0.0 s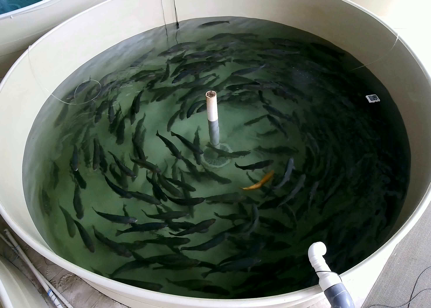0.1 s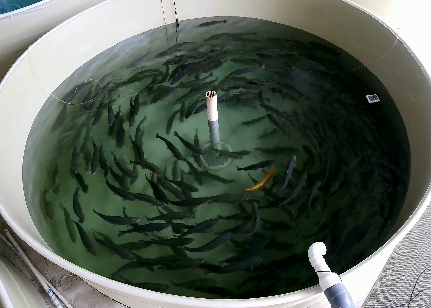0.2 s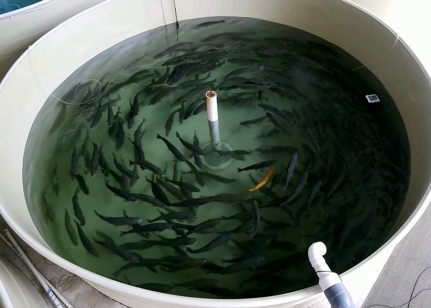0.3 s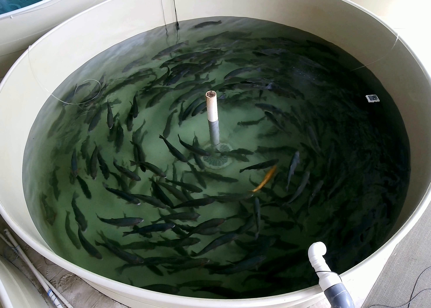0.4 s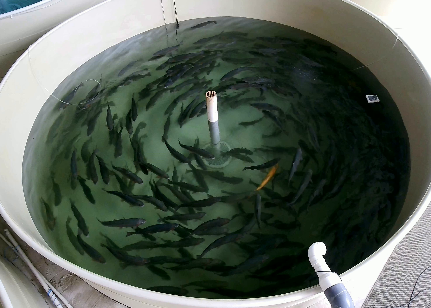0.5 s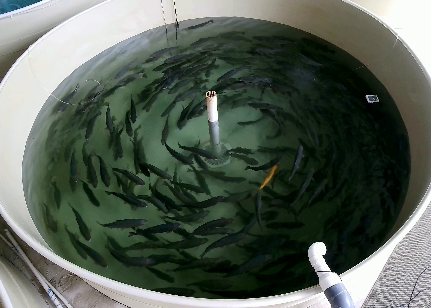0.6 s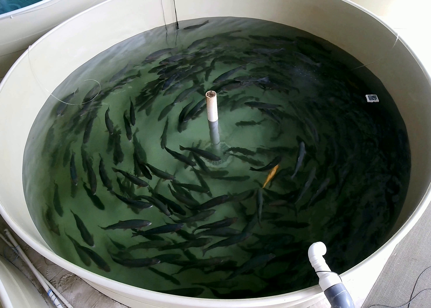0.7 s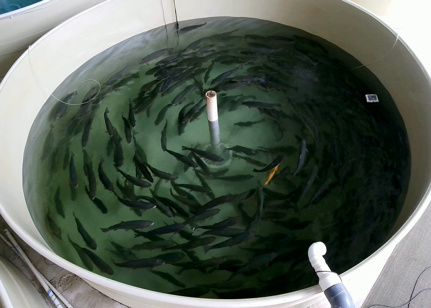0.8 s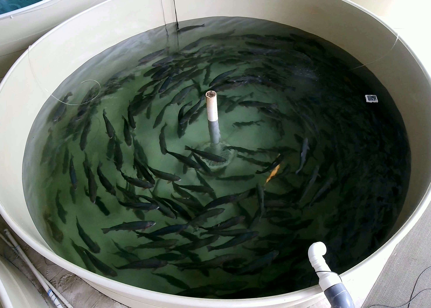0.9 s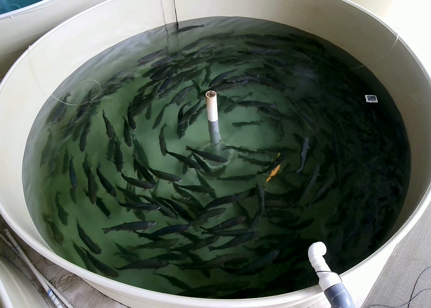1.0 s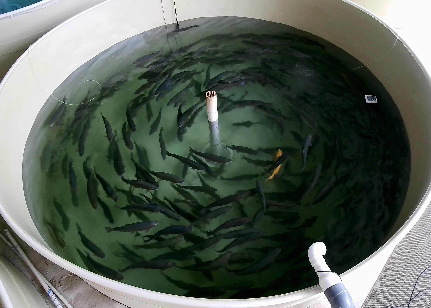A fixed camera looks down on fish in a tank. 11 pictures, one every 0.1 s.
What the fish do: Normal cruising.
